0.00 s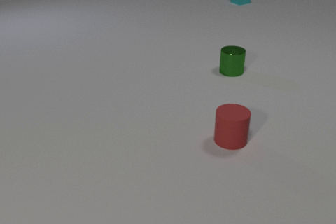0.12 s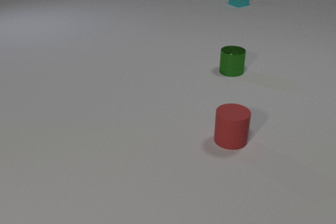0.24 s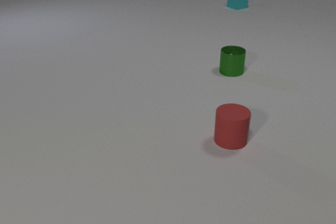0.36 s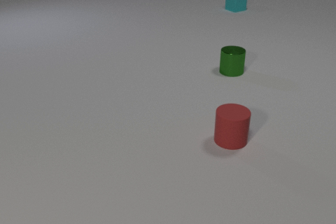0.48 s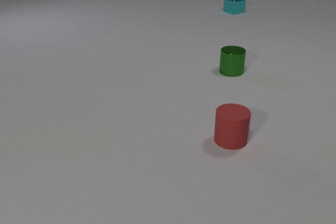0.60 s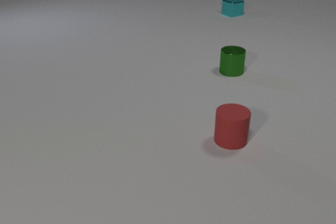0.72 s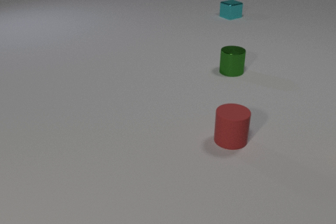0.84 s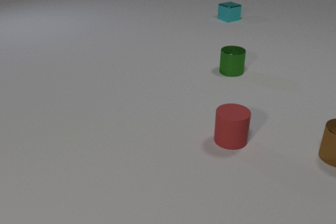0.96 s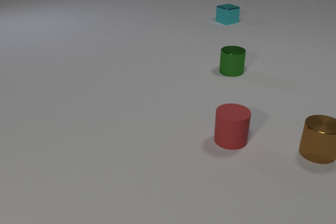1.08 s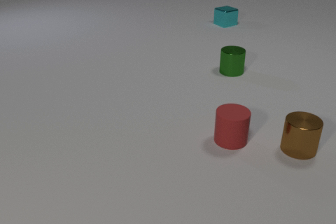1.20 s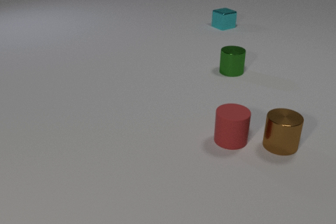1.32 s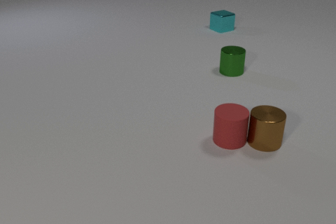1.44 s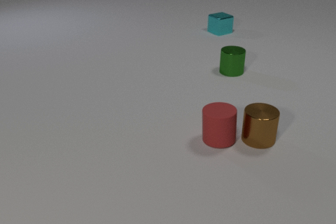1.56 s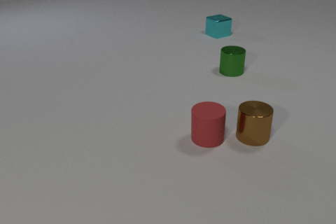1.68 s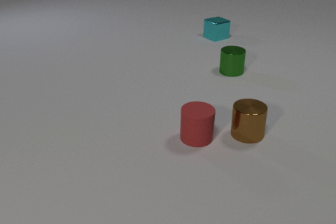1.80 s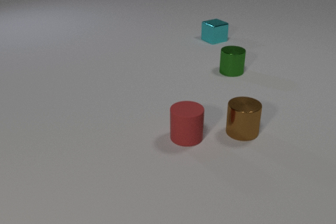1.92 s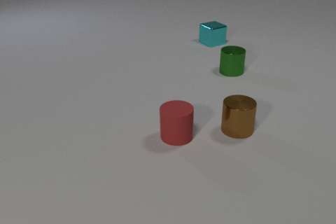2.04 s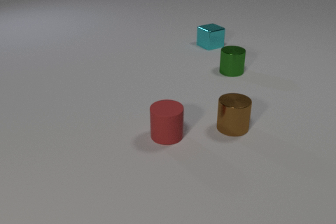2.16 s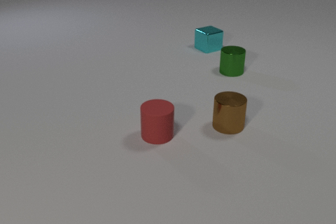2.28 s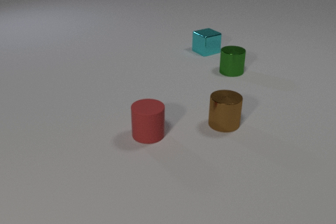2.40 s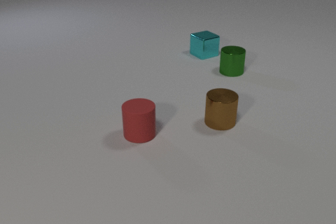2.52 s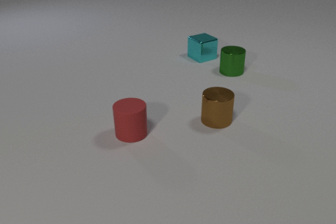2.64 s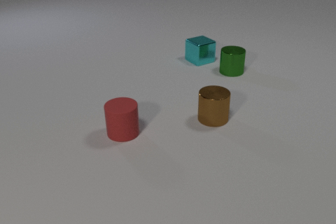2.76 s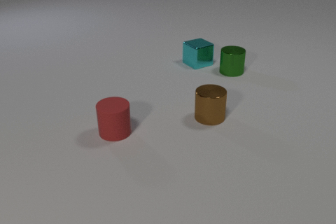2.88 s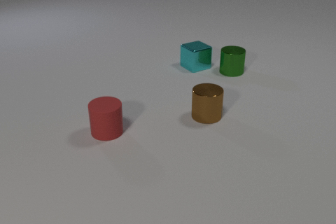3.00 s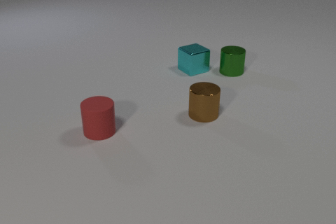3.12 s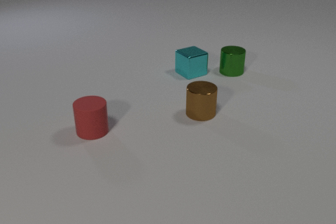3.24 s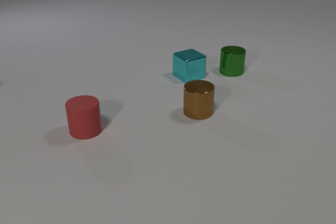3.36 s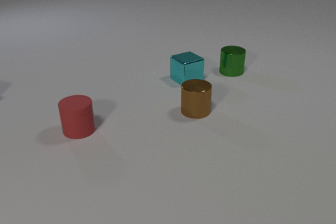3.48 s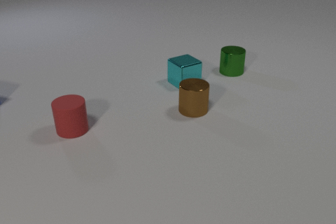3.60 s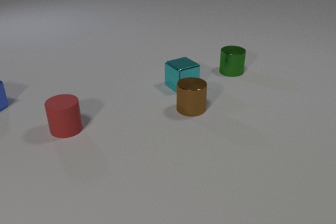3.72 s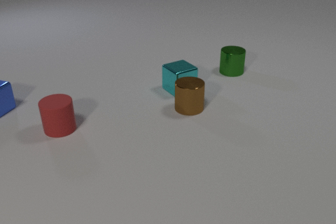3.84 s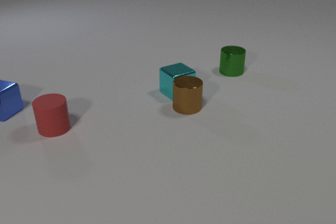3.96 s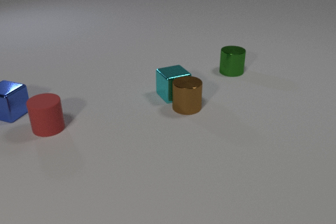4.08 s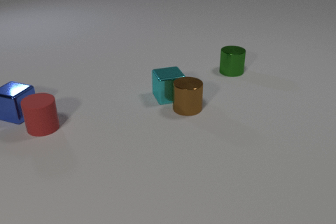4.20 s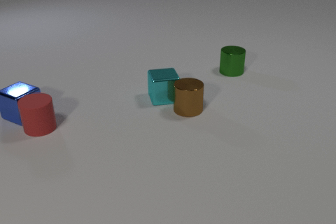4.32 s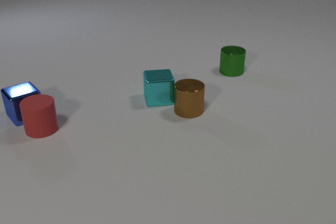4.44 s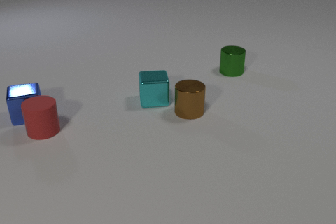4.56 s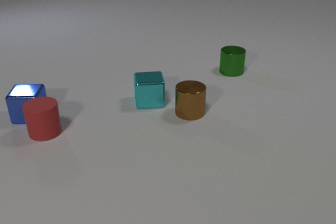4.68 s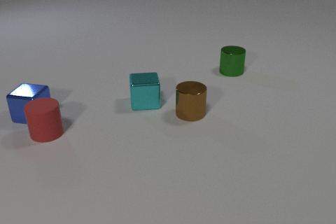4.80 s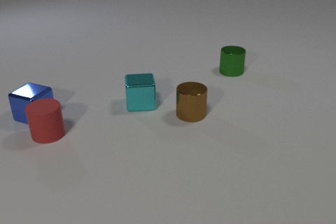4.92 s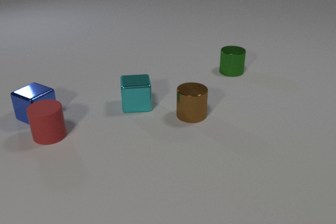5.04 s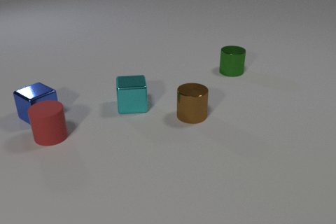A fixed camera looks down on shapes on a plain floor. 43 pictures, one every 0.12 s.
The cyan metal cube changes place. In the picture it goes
toward the camera.
The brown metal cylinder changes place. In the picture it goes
to the left.
0.00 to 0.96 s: The brown metal cylinder comes in at the right edge, slides to the left. The cyan metal cube slides toward the camera.
0.96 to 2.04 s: The brown metal cylinder slides to the left. The red rubber cylinder slides to the left. The cyan metal cube slides toward the camera. The brown metal cylinder and the red rubber cylinder collide.
2.04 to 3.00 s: The brown metal cylinder slides to the left and away from the camera. The red rubber cylinder slides to the left. The cyan metal cube slides toward the camera.
3.00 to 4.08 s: The brown metal cylinder slides to the left and away from the camera. The red rubber cylinder slides to the left. The cyan metal cube slides toward the camera. The blue metal cube comes in at the left edge, slides to the right and toward the camera. The brown metal cylinder and the cyan metal cube collide.
4.08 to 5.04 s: The brown metal cylinder slides toward the camera. The red rubber cylinder slides toward the camera. The cyan metal cube slides to the left and toward the camera. The blue metal cube slides to the right and toward the camera, spins so that its near face slides to the left, clockwise seen from above. The red rubber cylinder and the blue metal cube collide.
How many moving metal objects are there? 3.
What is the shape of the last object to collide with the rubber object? cube.
What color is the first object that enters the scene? brown.
